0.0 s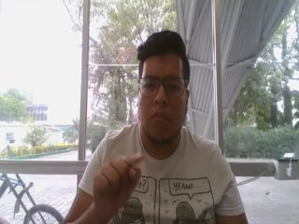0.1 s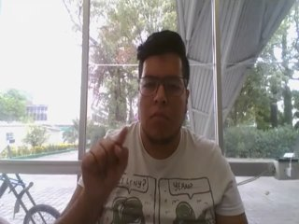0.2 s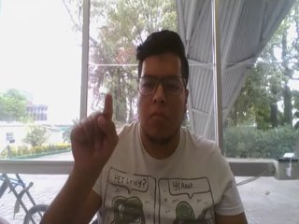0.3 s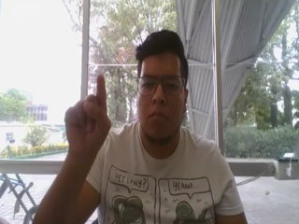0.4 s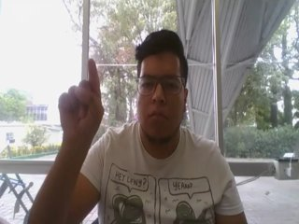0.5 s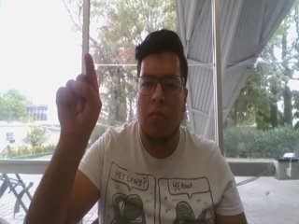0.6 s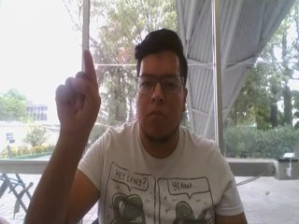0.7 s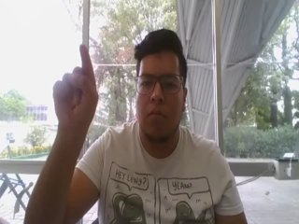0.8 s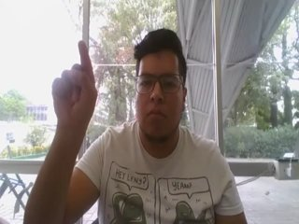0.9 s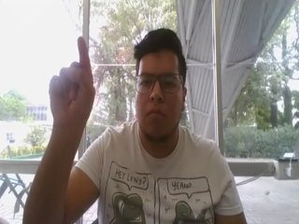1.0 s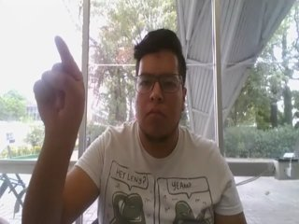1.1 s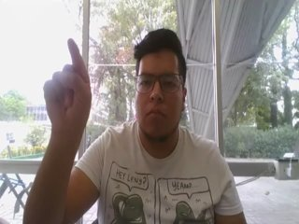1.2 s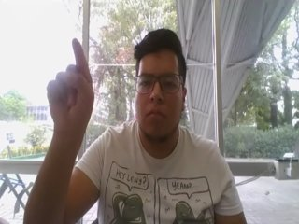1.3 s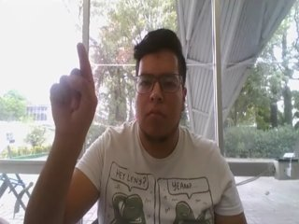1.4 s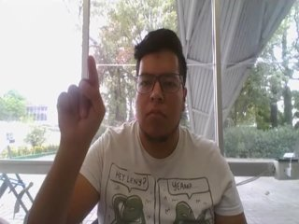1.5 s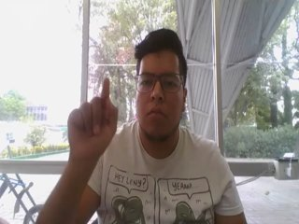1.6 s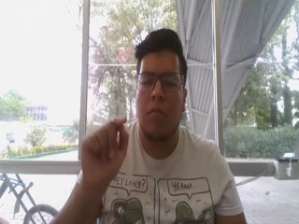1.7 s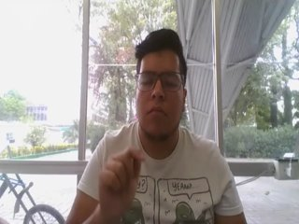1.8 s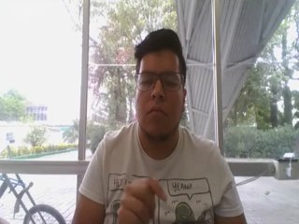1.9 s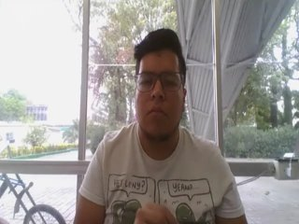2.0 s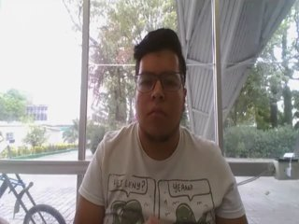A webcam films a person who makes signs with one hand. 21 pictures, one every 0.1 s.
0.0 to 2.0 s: Click with one finger.
